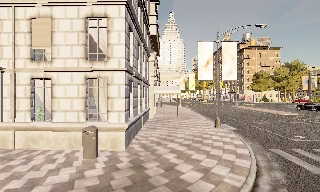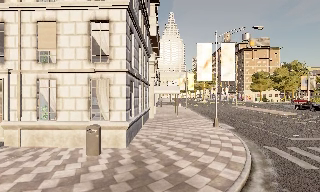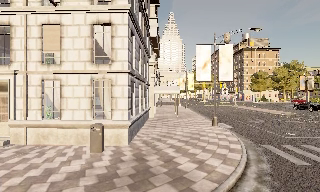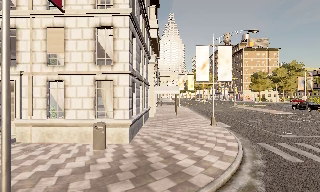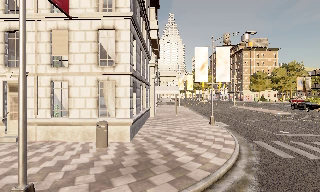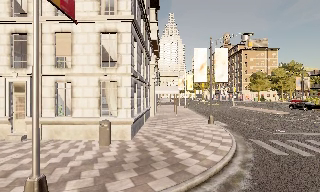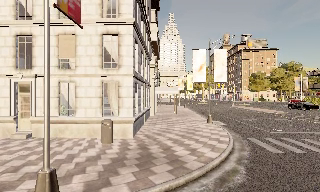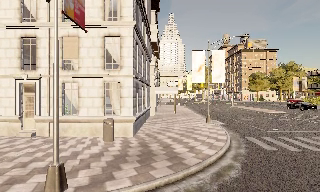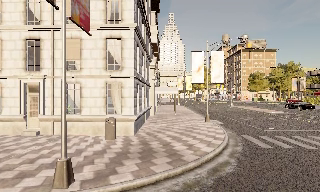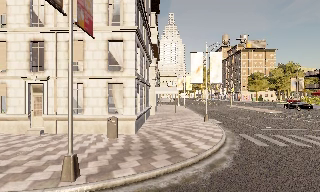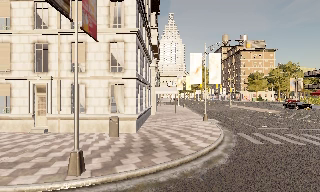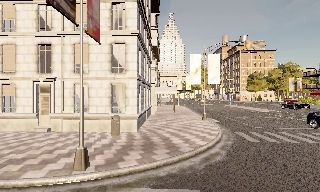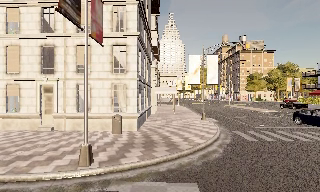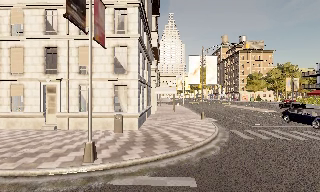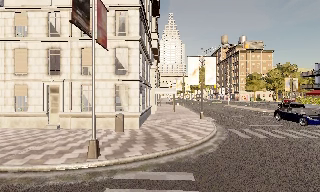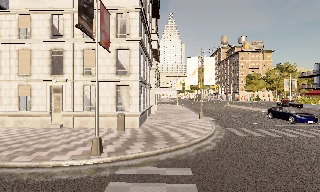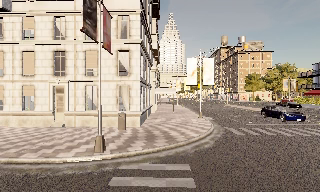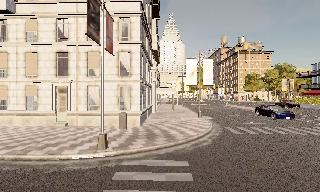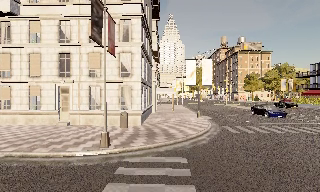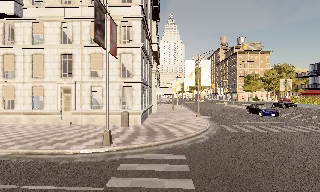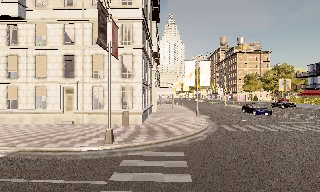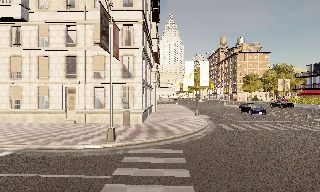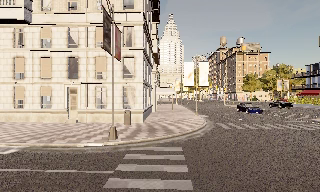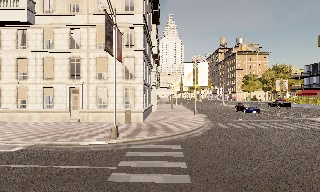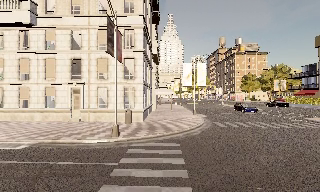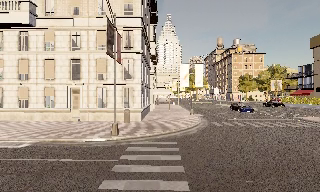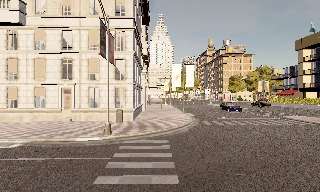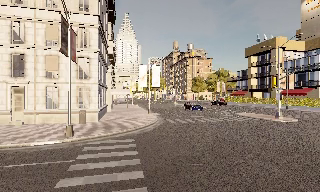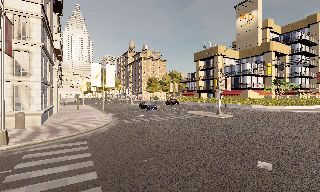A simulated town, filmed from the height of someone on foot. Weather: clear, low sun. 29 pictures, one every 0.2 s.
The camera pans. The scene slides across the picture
to the left.
The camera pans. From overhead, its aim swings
clockwise.
0.0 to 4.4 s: The camera travels backward, about 7 m, so what stands in front gets smaller.
4.4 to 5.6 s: The camera swings to its right by about 30 degrees, and the scene slides to the left. It travels backward, about 2 m.
The film runs backward here.
